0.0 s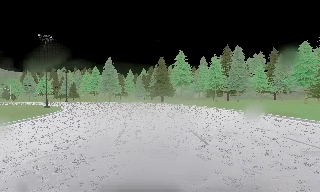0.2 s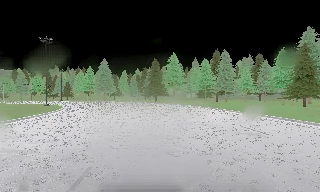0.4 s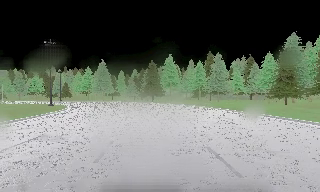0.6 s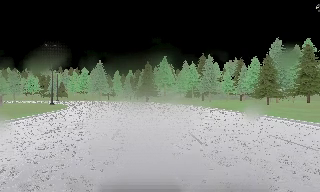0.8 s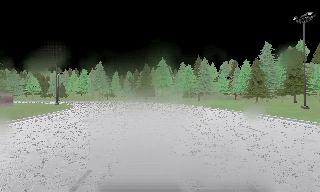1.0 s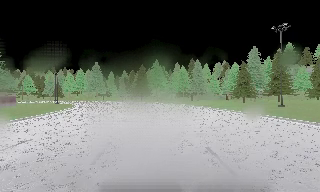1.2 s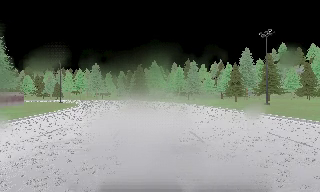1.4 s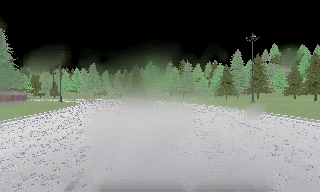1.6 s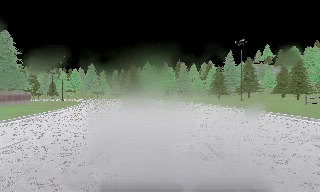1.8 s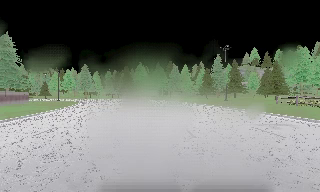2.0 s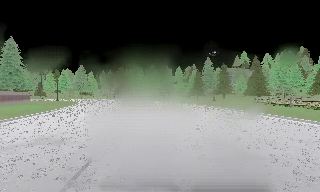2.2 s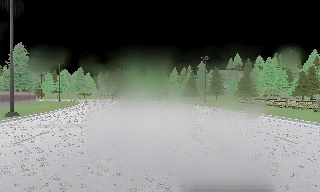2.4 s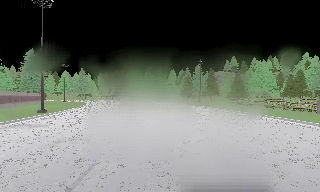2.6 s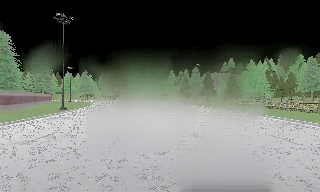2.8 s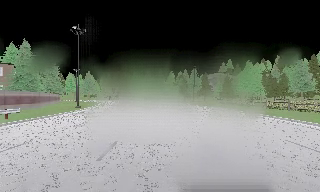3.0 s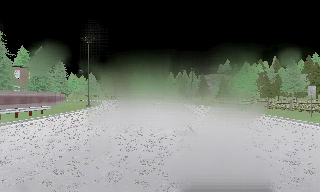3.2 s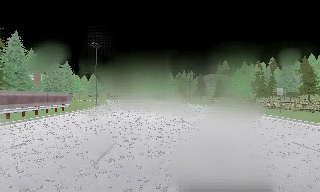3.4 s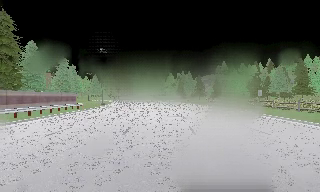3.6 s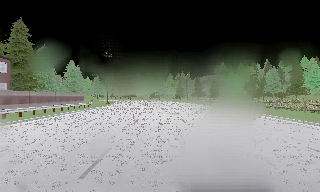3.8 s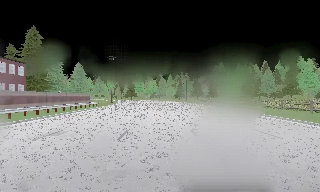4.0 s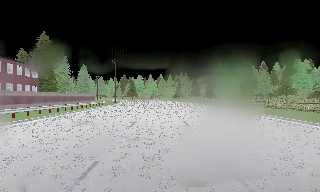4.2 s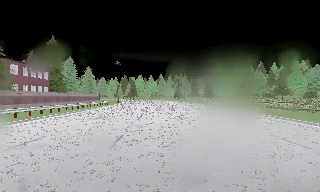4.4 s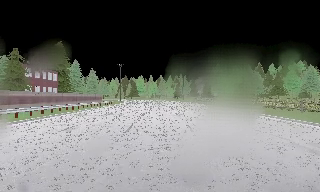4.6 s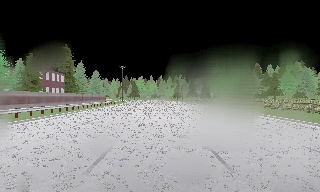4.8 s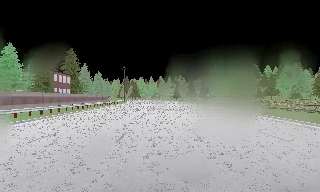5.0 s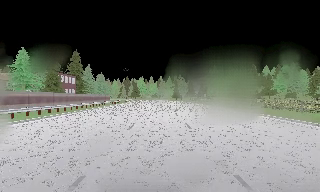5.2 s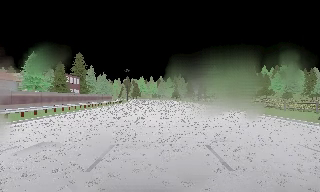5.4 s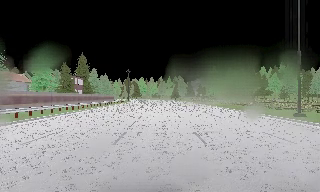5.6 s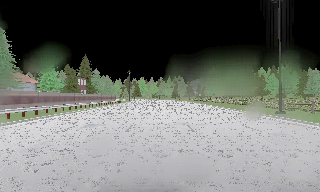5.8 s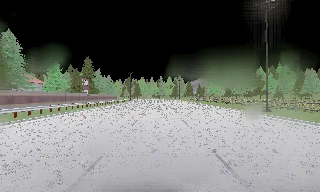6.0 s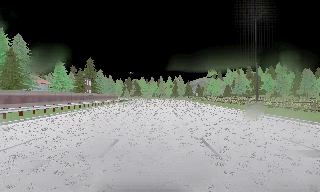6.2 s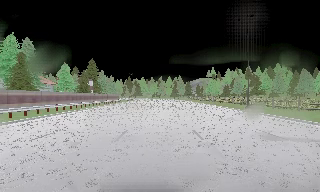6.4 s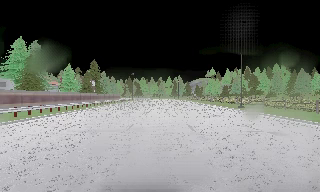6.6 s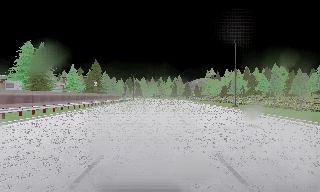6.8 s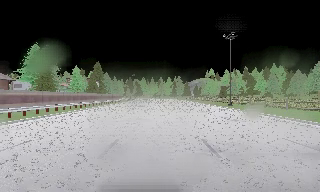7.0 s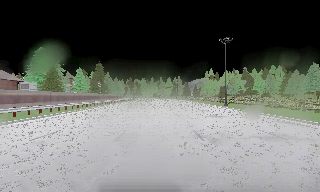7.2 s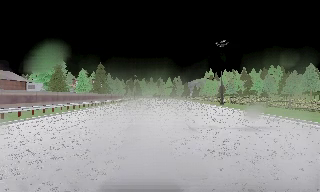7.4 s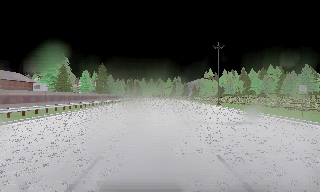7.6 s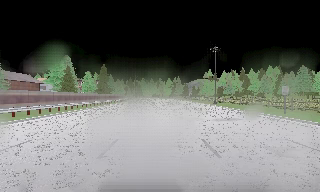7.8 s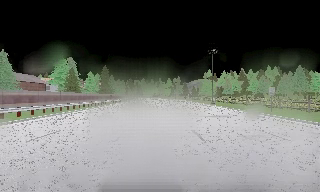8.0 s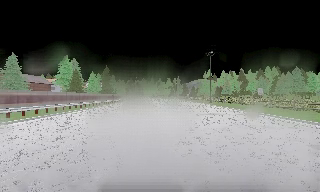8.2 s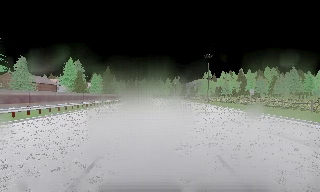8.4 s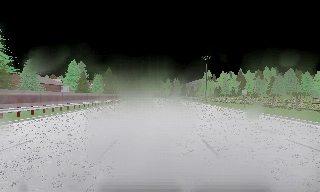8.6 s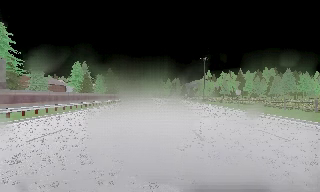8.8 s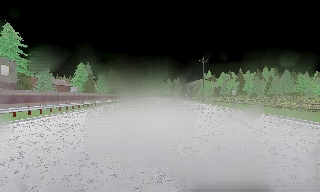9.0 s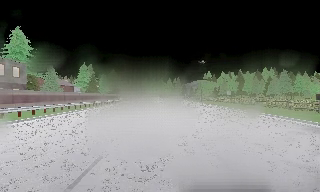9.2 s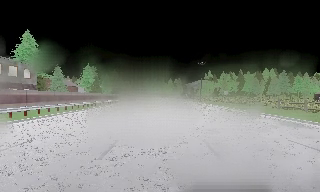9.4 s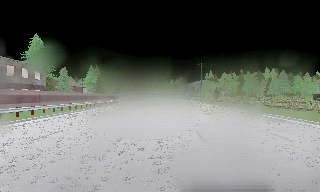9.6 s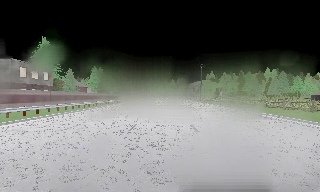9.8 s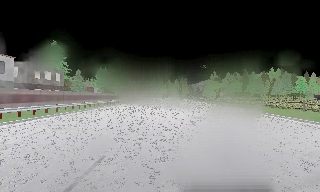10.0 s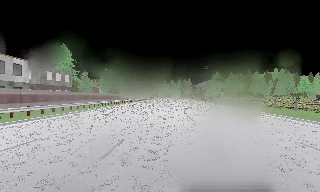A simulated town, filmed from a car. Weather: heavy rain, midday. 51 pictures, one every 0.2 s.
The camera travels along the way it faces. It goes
backward.
0.0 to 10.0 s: The scene slides to the left, as the camera pans about 15 degrees to its right. It travels backward, about 120 m, so what stands in front gets smaller. It loses speed.
The film runs backward here.
